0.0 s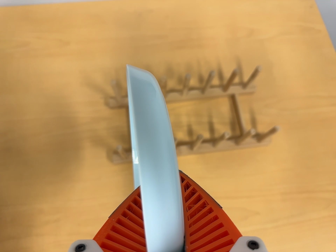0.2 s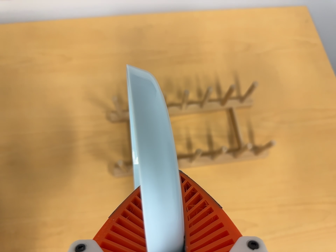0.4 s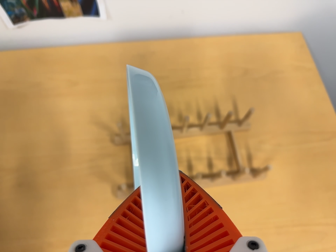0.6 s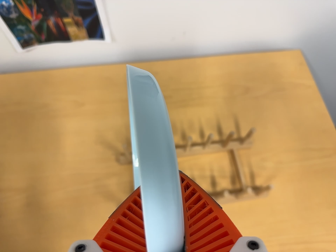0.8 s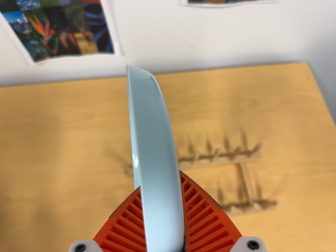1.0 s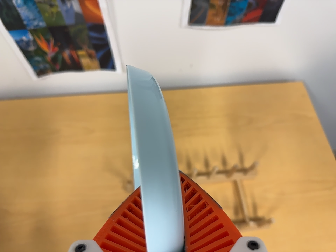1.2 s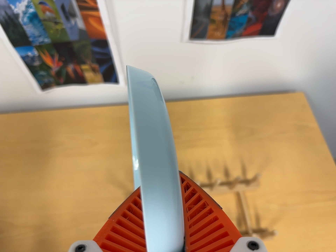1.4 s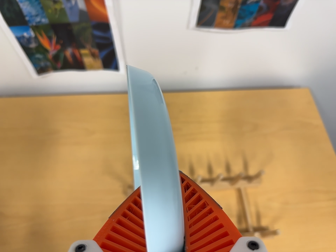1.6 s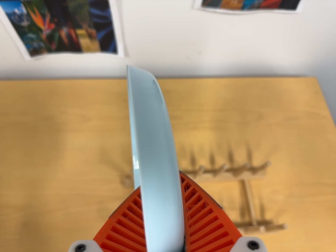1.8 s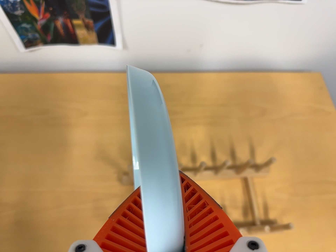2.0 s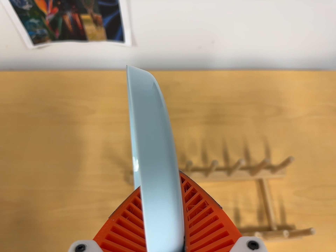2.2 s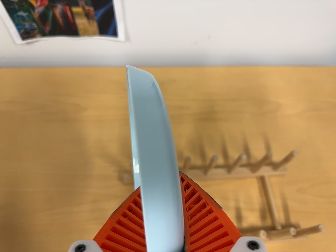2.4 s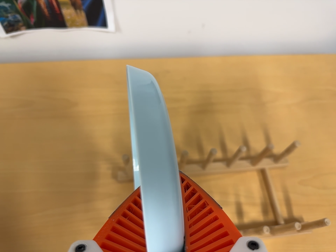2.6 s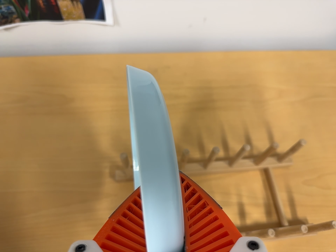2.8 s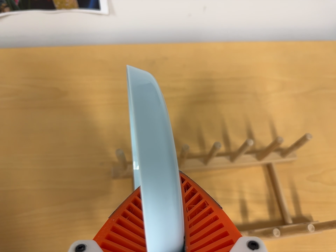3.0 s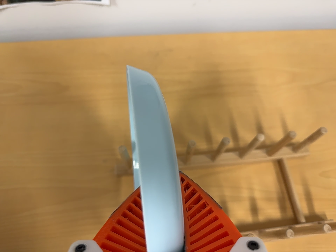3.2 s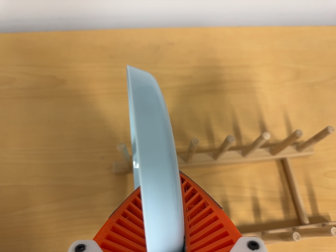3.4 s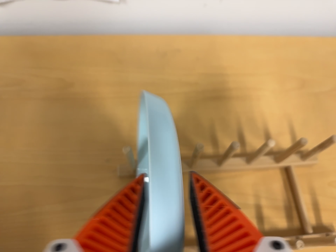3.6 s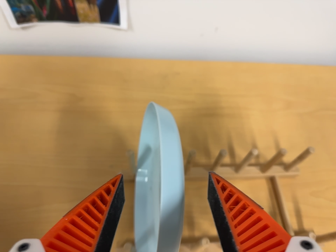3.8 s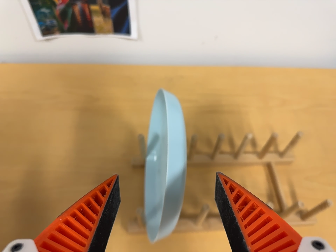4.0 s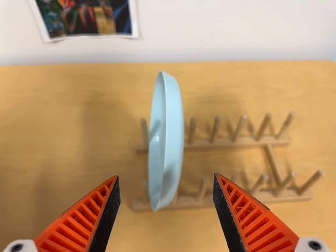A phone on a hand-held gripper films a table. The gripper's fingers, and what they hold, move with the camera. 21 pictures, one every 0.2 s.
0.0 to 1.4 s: The camera travels toward the top of its view and backward, about 10 cm, so close, fixed things drift downward. Its aim tips toward the top of its view by about 10 degrees, and the scene shifts downward.
1.4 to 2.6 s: The camera travels forward and toward the bottom of its view, about 14 cm, so what stands in front looms larger.
2.6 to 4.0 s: The camera travels toward the bottom of its view and backward, about 12 cm. Its aim tips toward the top of its view by about 10 degrees.
The film runs forward here.
